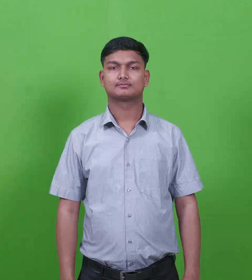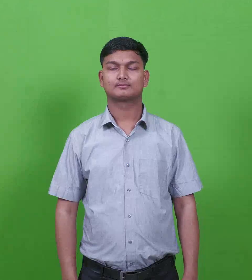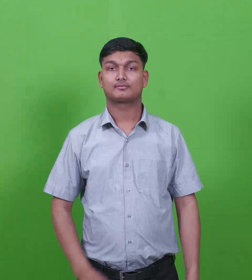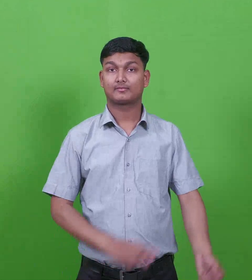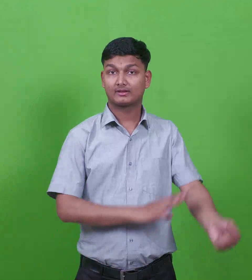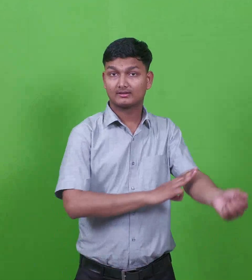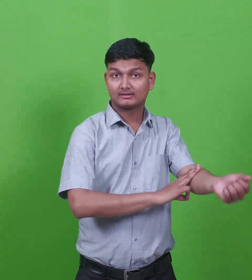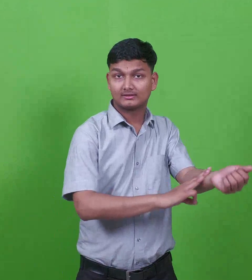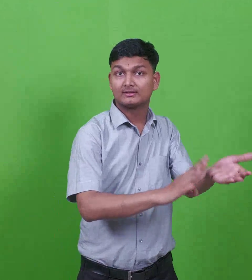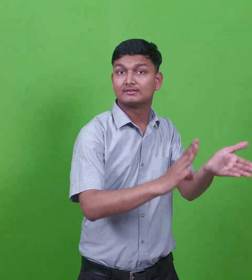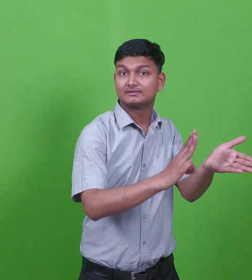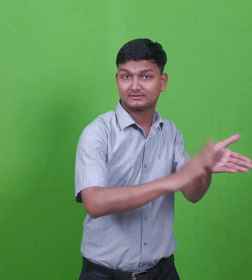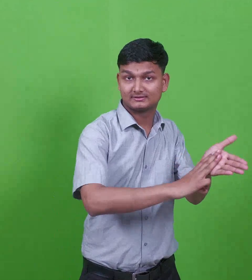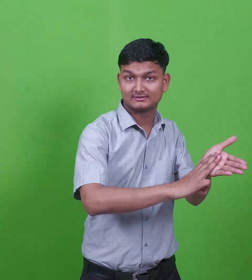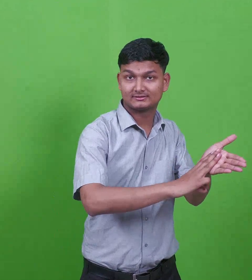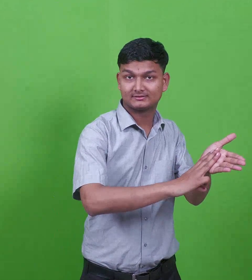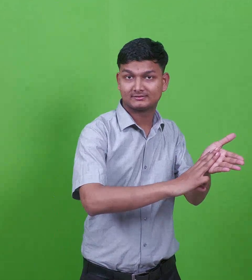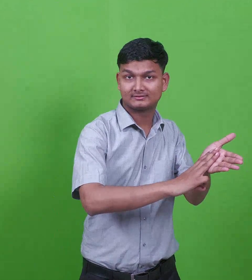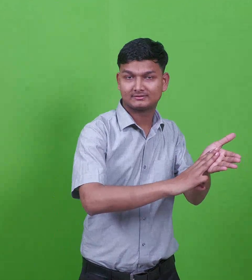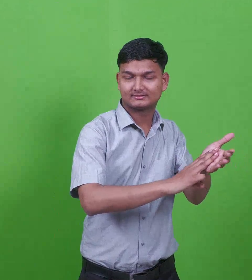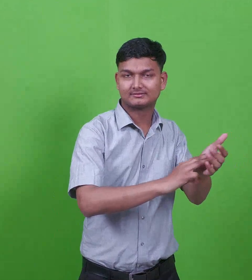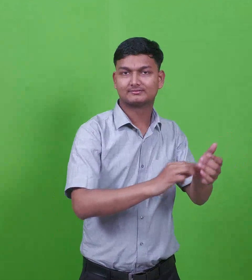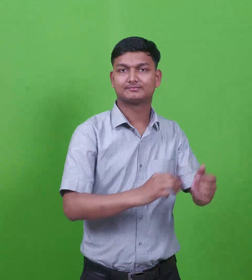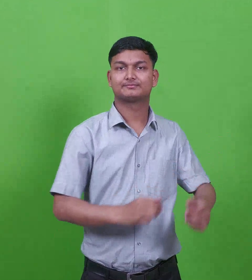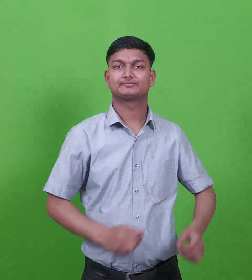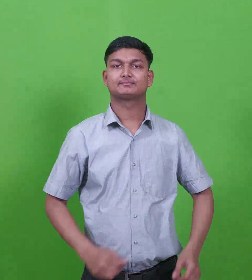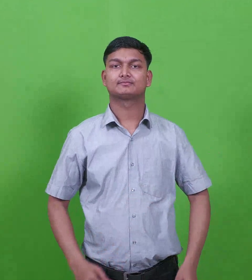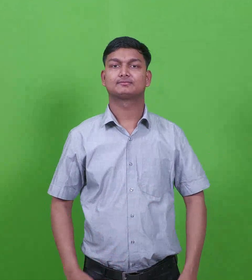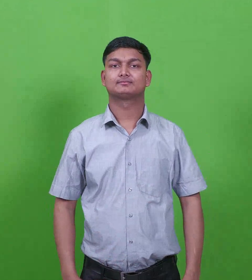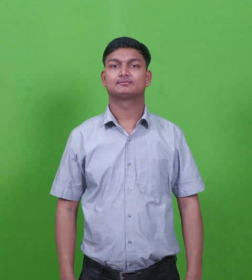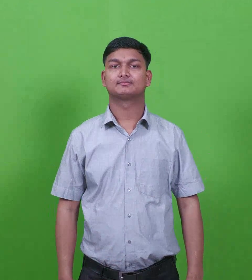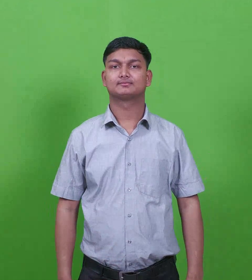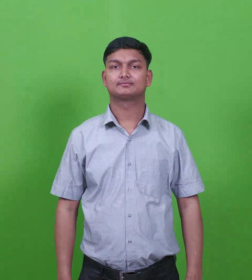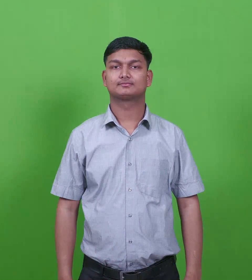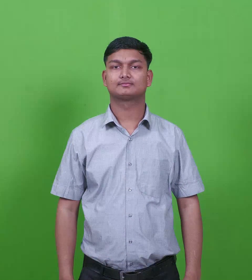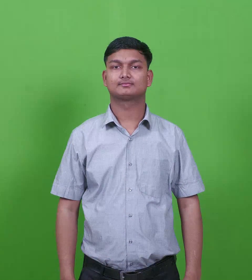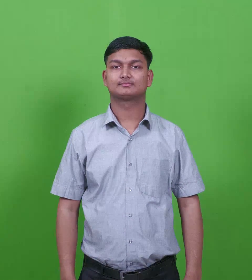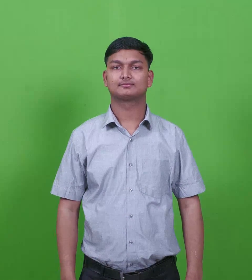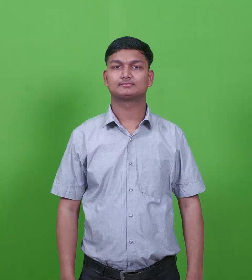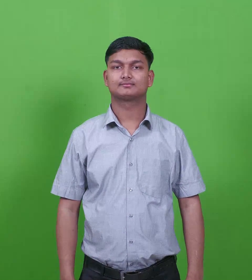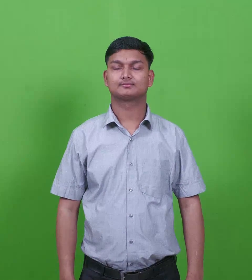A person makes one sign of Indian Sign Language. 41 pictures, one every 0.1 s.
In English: atharim
